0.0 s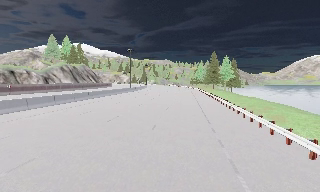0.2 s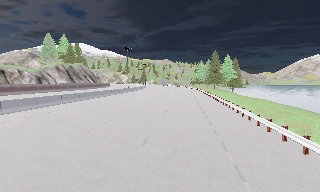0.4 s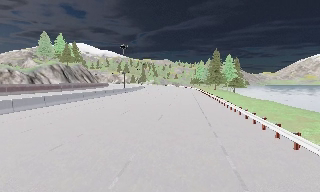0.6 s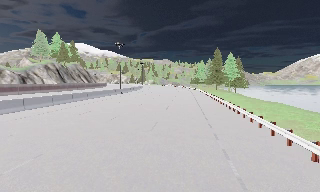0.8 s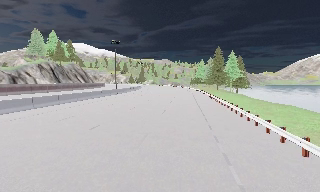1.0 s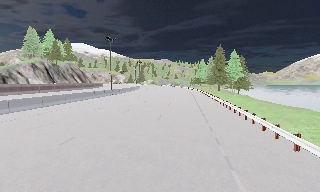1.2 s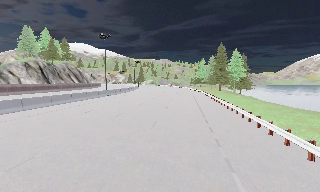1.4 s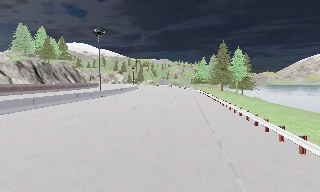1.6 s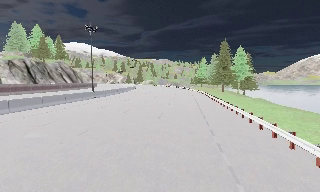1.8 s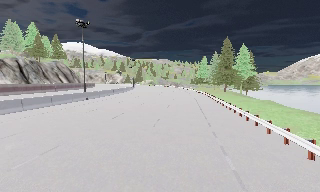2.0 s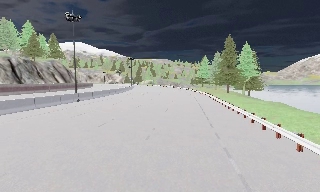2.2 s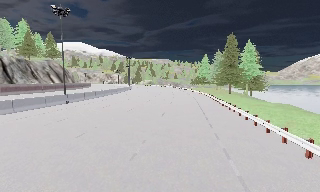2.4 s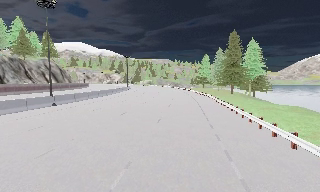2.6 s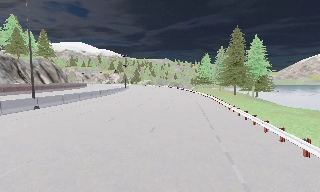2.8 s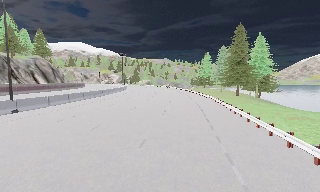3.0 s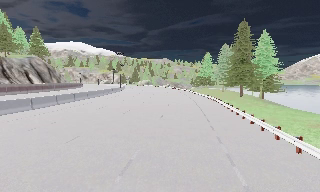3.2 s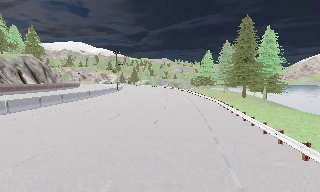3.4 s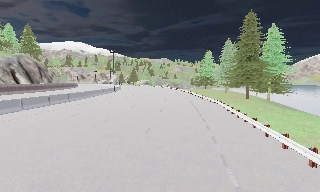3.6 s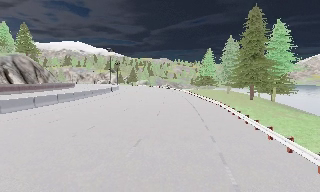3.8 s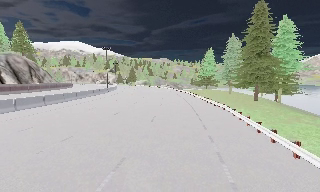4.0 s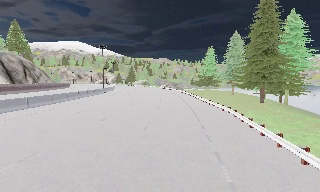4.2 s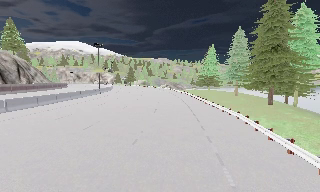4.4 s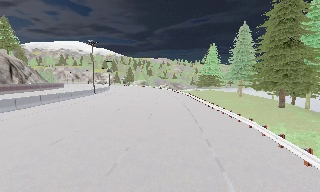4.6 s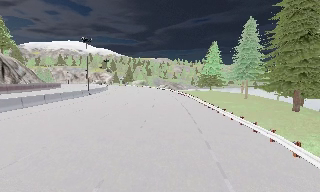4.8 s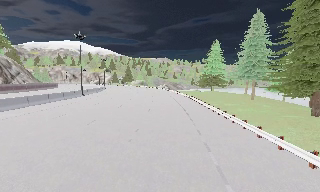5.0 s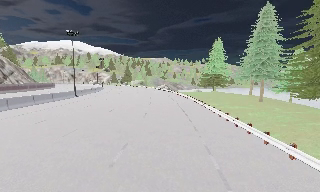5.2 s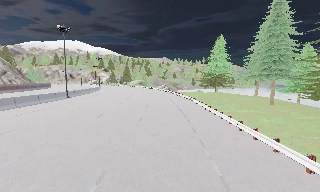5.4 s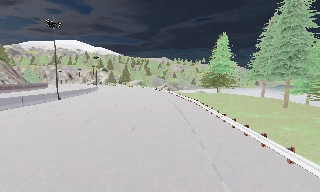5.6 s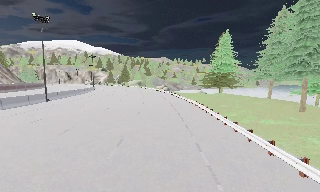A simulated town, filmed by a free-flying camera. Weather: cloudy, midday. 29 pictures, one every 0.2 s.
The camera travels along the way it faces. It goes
forward.
0.0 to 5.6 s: The camera travels forward, about 60 m, so what stands in front looms larger.
The film runs forward here.
